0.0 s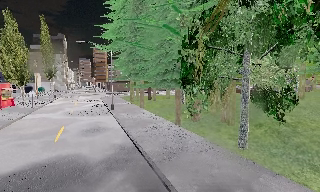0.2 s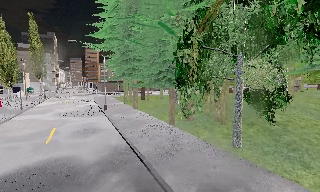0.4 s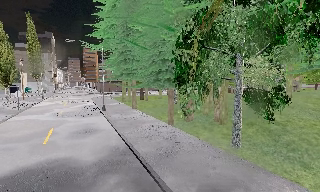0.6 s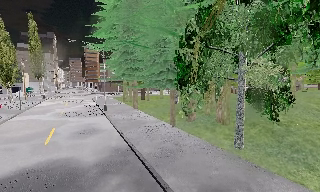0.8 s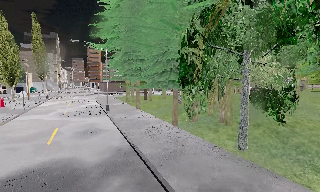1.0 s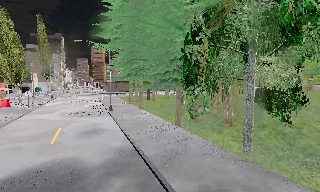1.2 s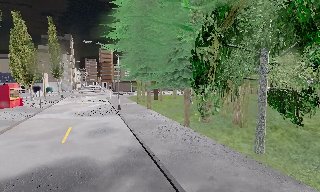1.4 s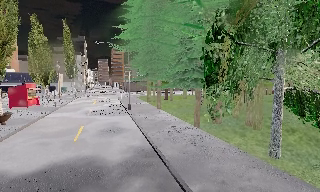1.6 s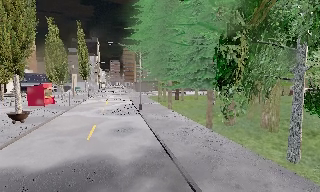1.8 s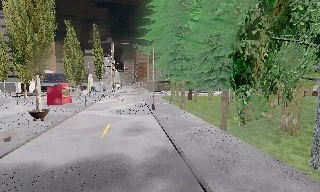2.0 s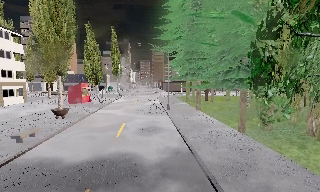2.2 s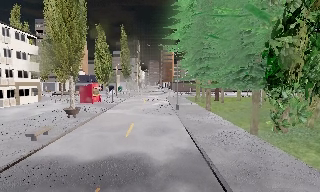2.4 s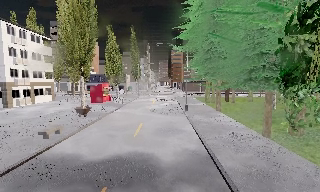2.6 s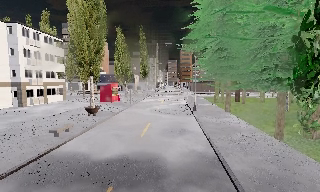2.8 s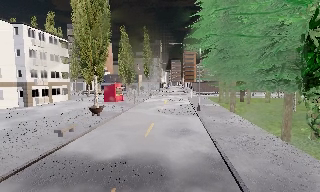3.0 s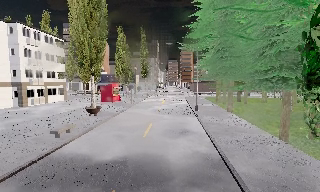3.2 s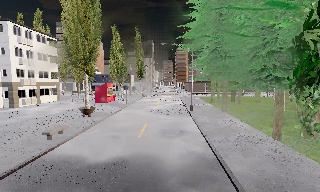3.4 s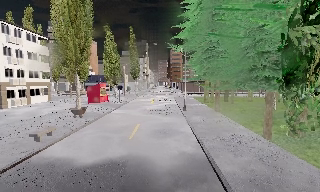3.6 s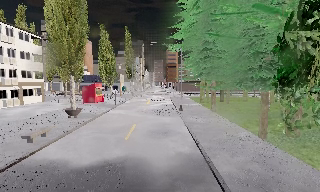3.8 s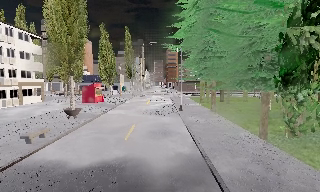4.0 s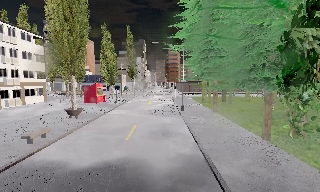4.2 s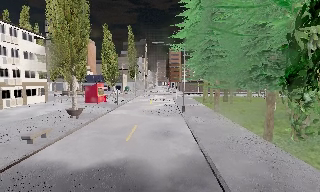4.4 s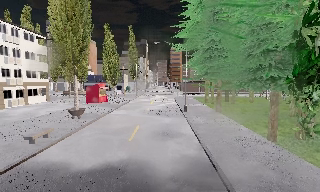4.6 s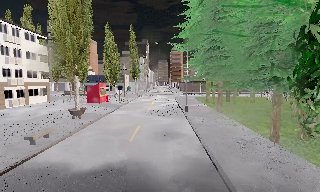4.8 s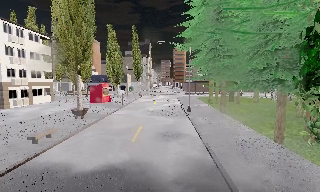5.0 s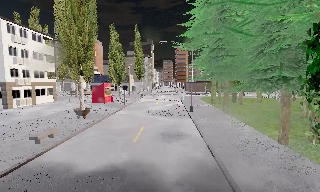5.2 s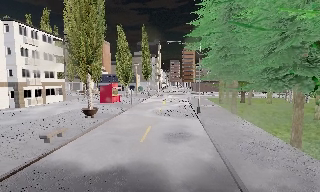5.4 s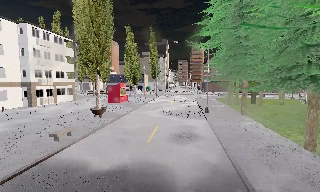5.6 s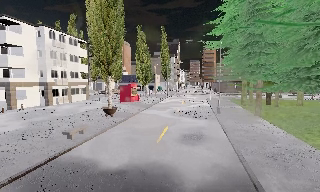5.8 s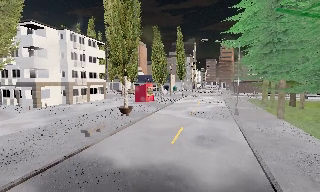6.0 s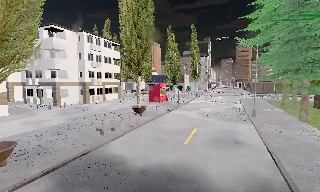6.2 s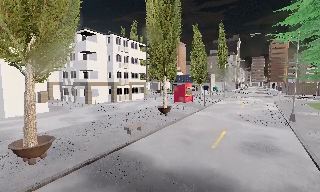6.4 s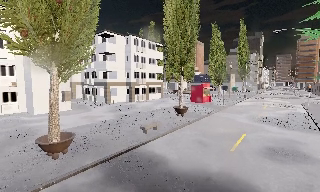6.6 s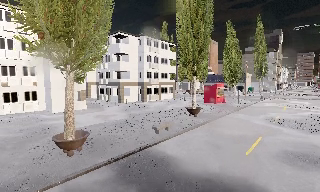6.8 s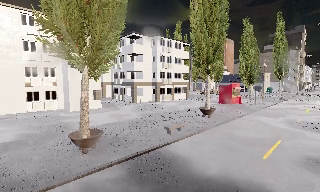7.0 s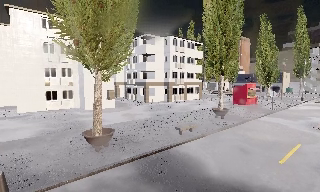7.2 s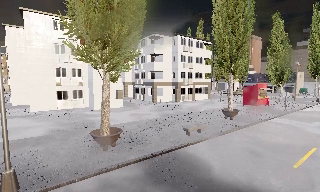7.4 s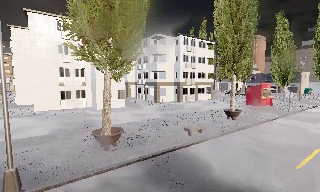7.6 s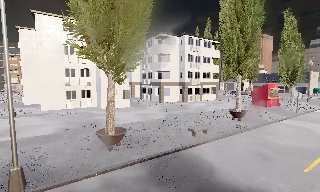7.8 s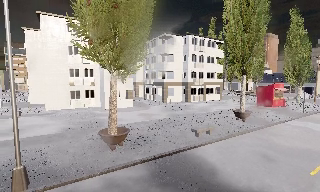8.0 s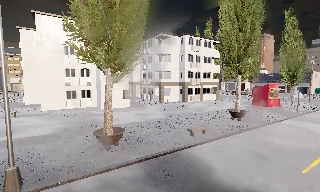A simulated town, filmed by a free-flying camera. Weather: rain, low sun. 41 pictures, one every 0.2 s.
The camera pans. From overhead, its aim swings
counterclockwise.
The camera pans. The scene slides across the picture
to the right.
0.0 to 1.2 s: The camera shifts only a little, or ends up much as it began.
1.2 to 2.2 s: The camera swings to its left by about 20 degrees, and the scene slides to the right.
2.2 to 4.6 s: The camera travels forward, about 1 m, so what stands in front looms larger.
4.6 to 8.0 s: The scene slides to the right, as the camera pans about 55 degrees to its left. It travels forward and to its right, about 1 m.
The film runs forward here.
